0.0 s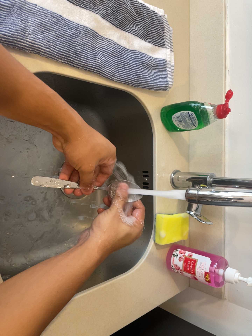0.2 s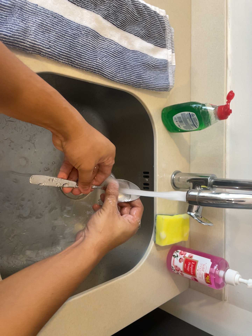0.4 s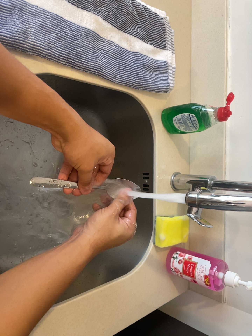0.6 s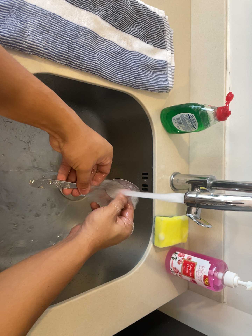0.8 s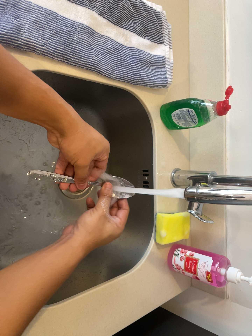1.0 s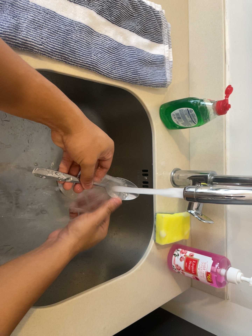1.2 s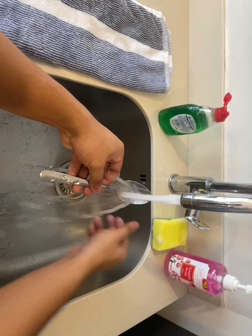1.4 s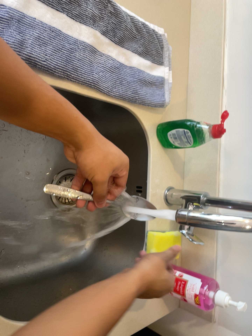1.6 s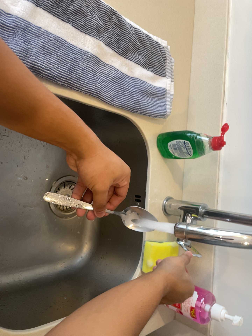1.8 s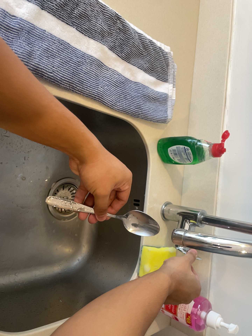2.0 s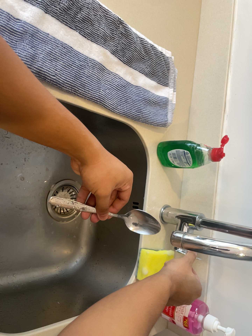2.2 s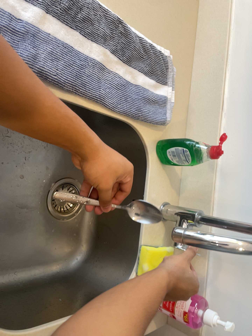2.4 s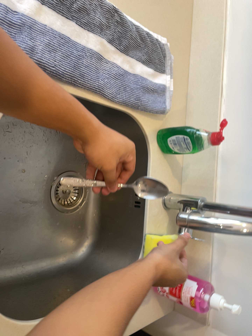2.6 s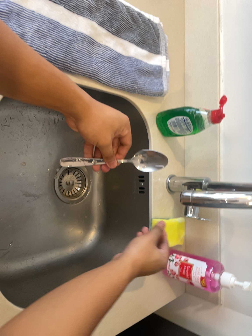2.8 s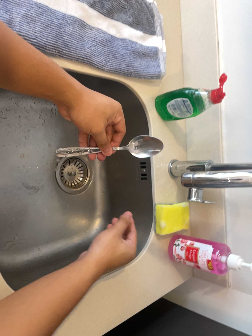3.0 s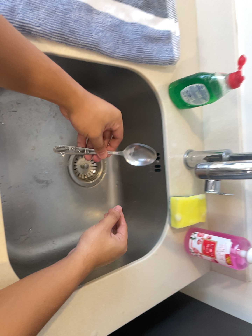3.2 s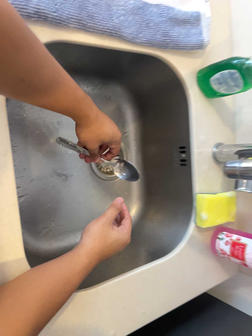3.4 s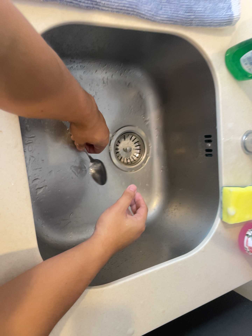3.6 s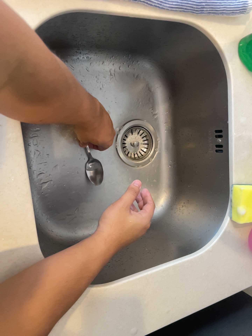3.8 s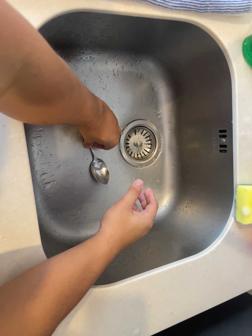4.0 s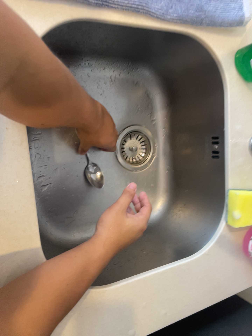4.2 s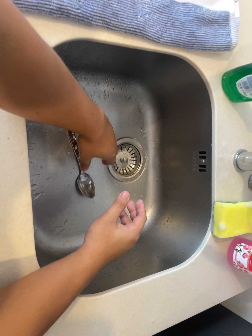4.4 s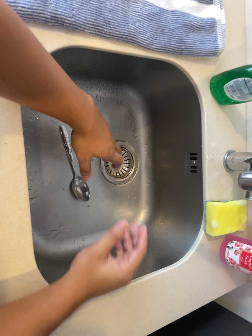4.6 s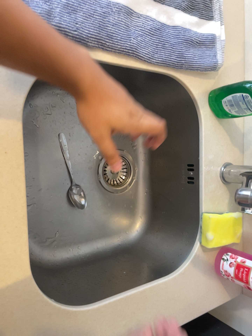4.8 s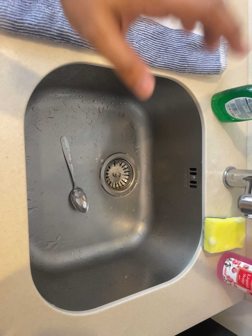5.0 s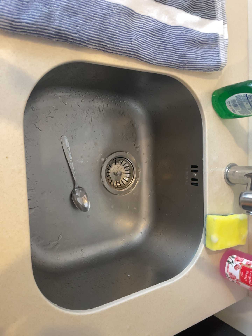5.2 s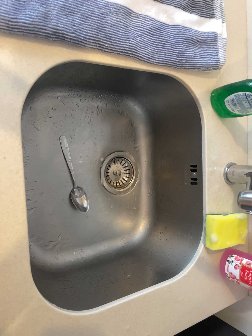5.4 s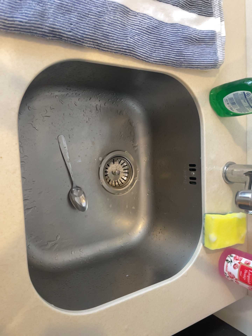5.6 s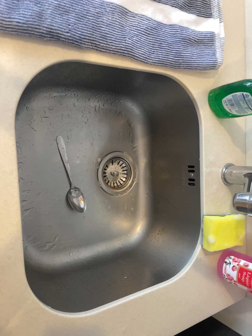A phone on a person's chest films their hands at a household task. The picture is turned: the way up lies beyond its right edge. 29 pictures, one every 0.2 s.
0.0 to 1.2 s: The camera keeps its place and its aim.
1.2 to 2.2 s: The camera shifts only a little, or ends up much as it began.
2.2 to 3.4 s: The camera pans to its left by about 20 degrees. It travels forward, about 10 cm, so what stands in front looms larger. Its aim tips toward the bottom of its view by about 10 degrees, and the scene shifts upward. It rolls about its line of sight by about 10 degrees, and the scene rotates counterclockwise.
3.4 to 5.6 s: The camera shifts only a little, or ends up much as it began.
The film runs backward here.
